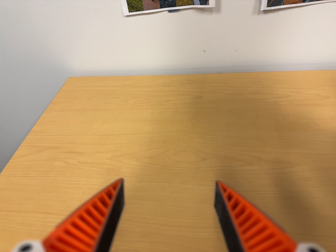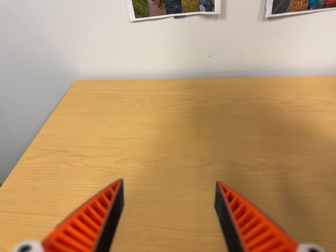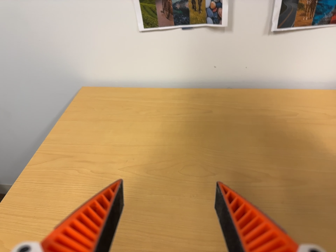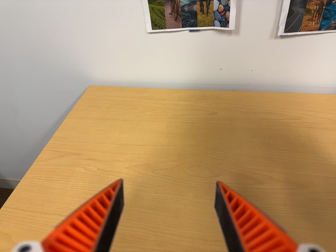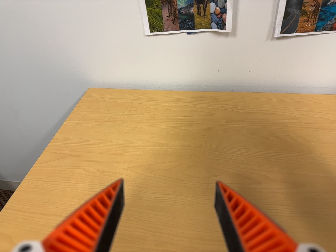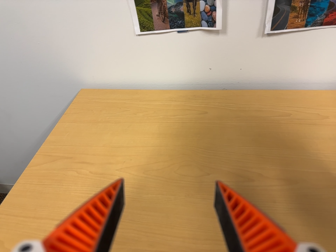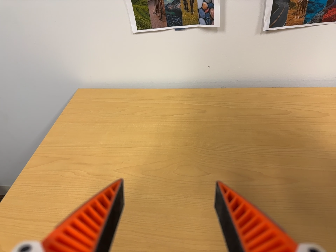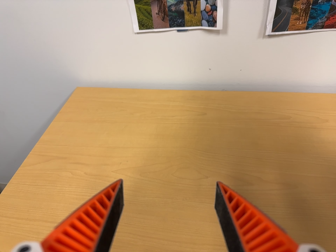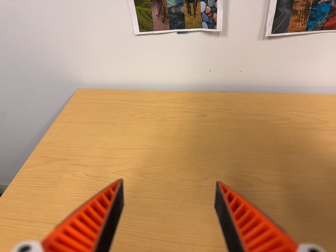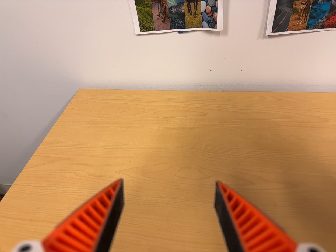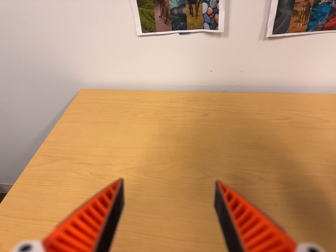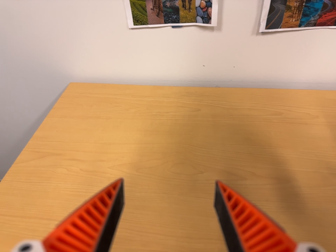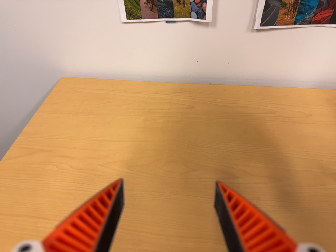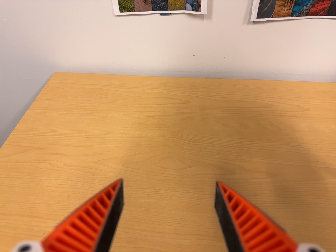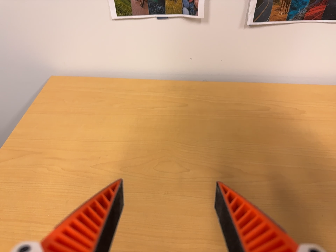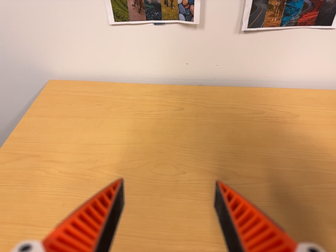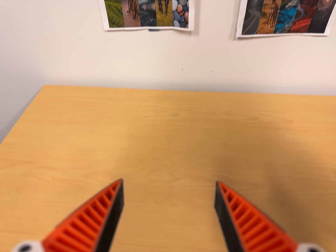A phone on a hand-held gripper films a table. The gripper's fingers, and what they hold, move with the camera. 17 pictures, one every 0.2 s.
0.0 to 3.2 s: The camera travels toward the top of its view, about 5 cm, so close, fixed things drift downward.
The film runs backward here.
